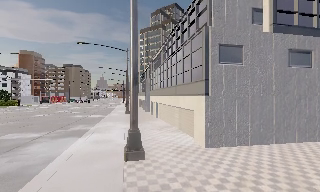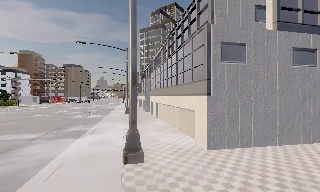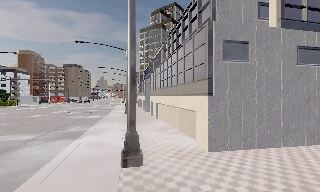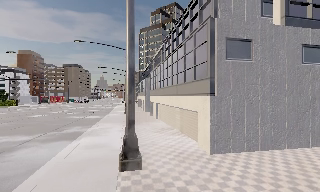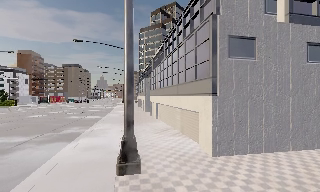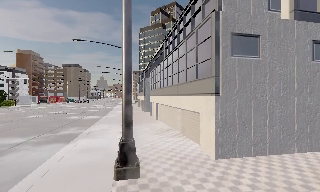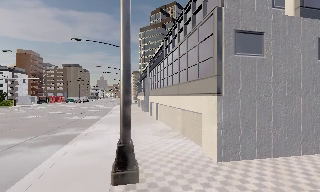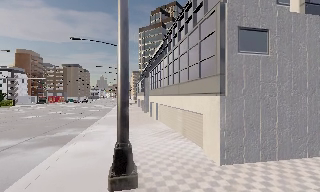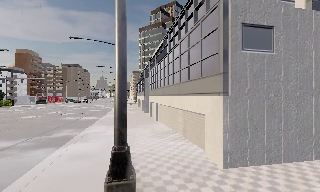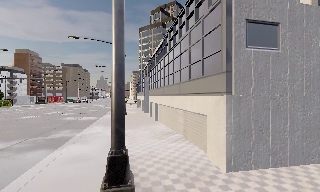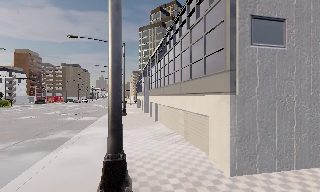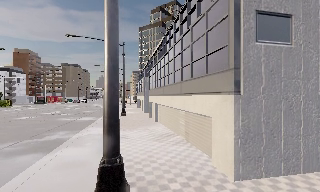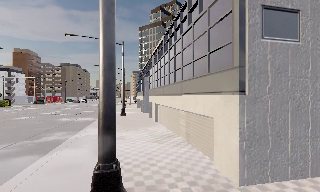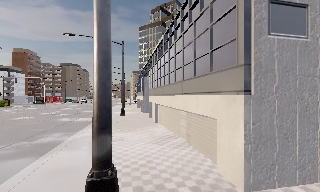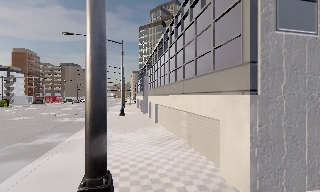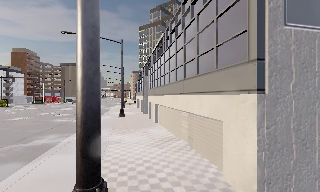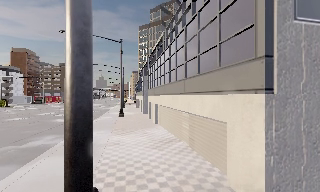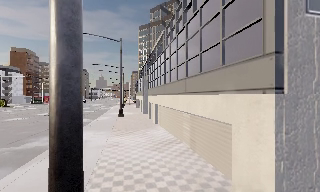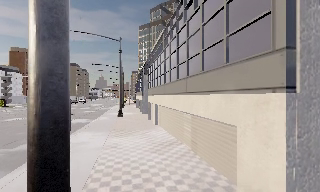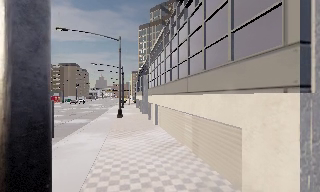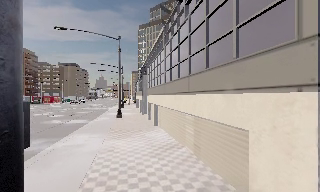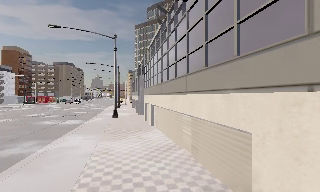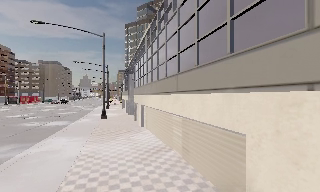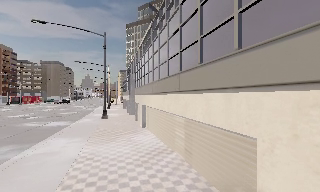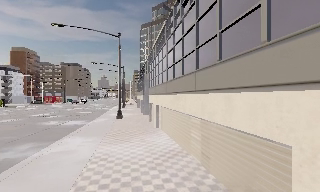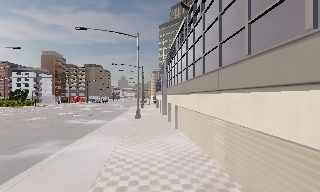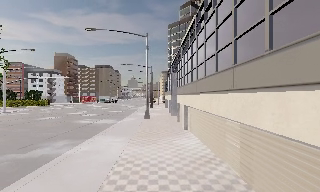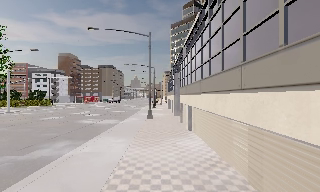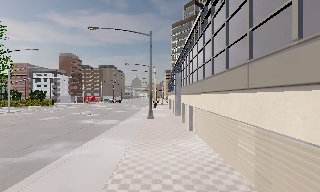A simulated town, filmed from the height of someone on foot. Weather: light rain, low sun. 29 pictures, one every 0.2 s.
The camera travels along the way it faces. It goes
forward.
0.0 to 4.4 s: The camera travels forward, about 6 m, so what stands in front looms larger.
4.4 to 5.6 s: The camera pans to its left, which is counterclockwise from overhead, by about 15 degrees. It travels forward, about 1.5 m, so what stands in front looms larger.
The film runs forward here.
